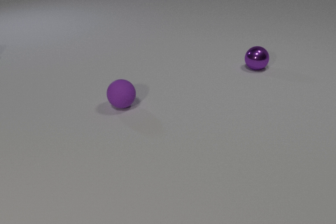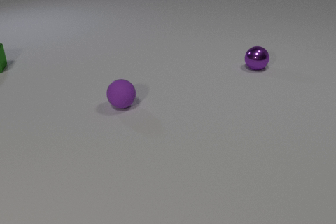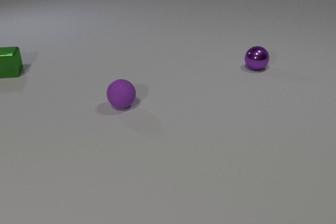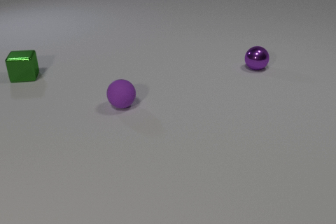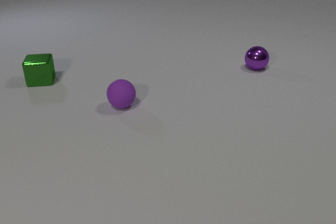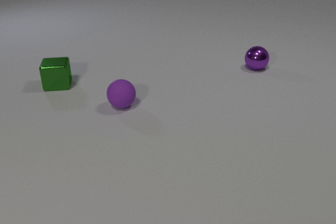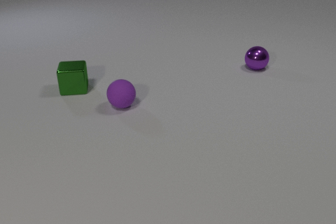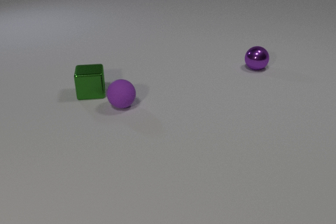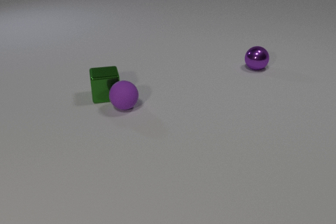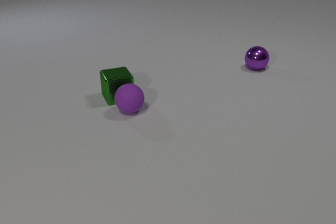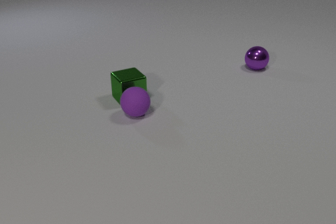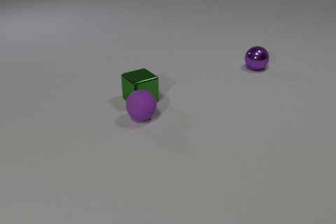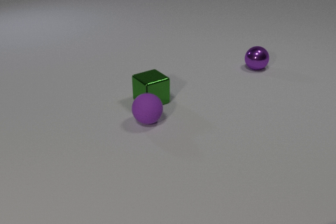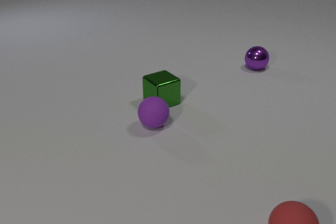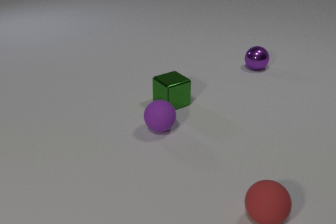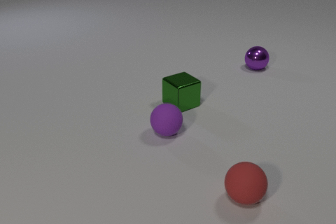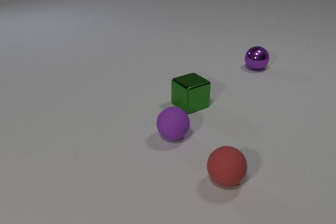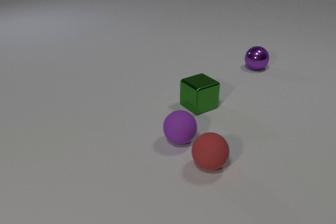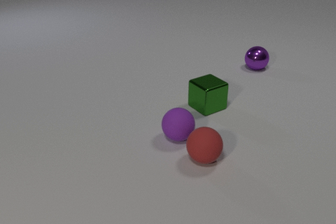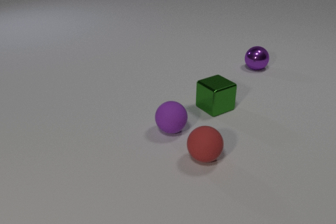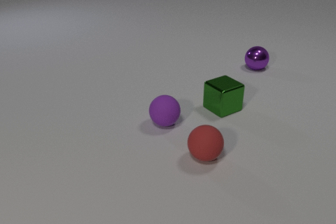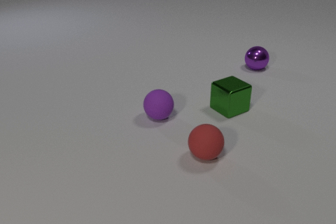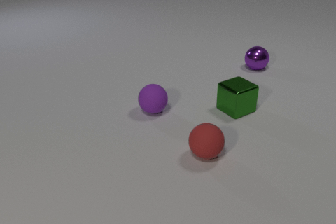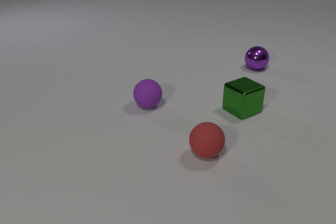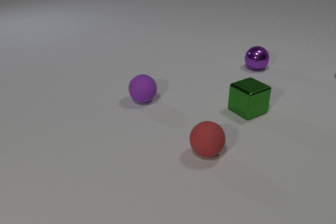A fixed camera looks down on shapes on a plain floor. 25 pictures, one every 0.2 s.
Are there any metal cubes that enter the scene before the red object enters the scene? yes.
How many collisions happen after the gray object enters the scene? 0.
How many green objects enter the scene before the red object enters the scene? 1.
0.0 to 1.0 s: The green metal cube comes in at the left edge, slides toward the camera and to the right.
1.0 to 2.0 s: The green metal cube slides to the right and toward the camera, spins counterclockwise seen from above by about 15 degrees, its near face sliding to the right. The purple rubber sphere rolls toward the camera and to the right. The green metal cube and the purple rubber sphere collide.
2.0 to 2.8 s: The green metal cube slides to the right. The purple rubber sphere rolls toward the camera and to the right. The red rubber sphere comes in at the bottom edge, rolls to the left and away from the camera.
2.8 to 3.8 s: The green metal cube slides to the right. The purple rubber sphere rolls to the right. The red rubber sphere rolls away from the camera and to the left. The purple rubber sphere and the red rubber sphere collide.
3.8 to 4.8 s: The green metal cube slides to the right. The purple rubber sphere rolls away from the camera and to the left. The red rubber sphere rolls away from the camera.
